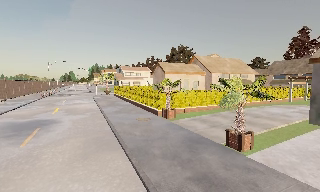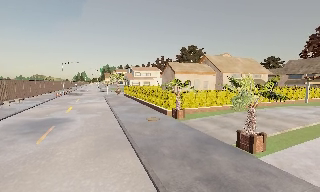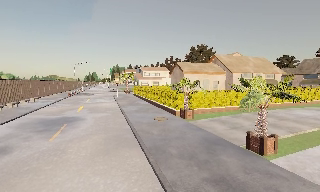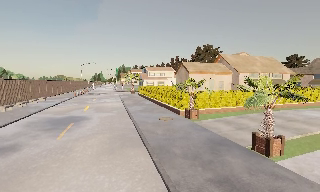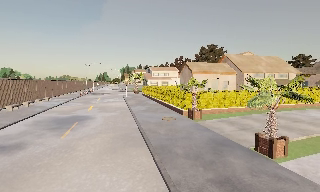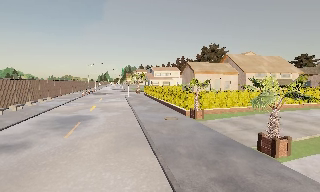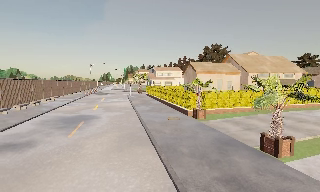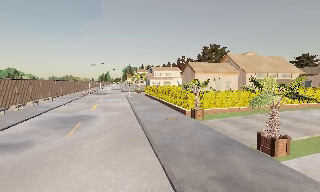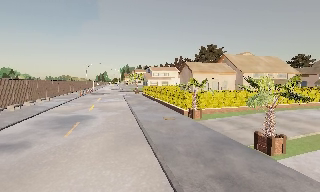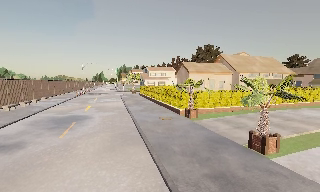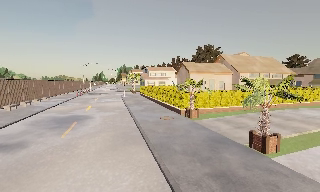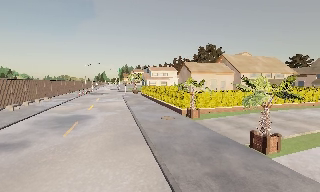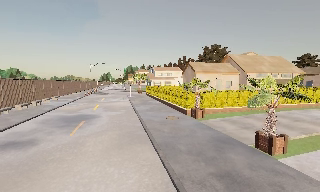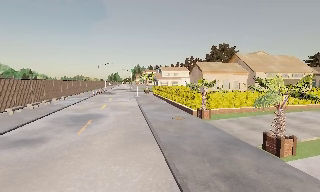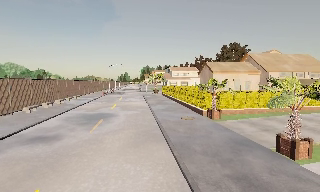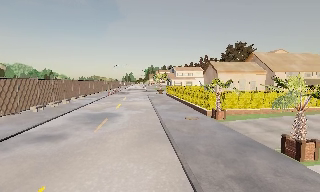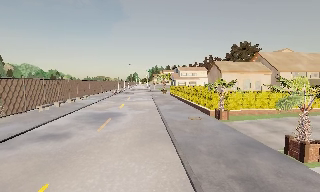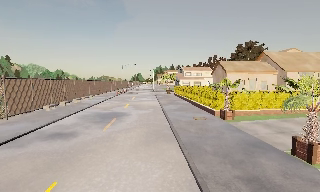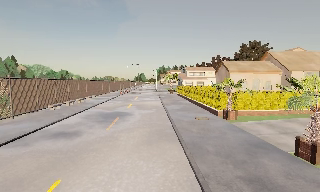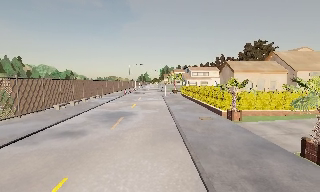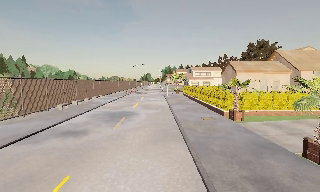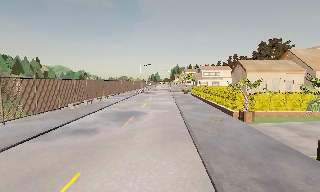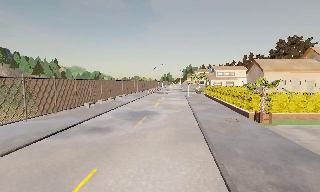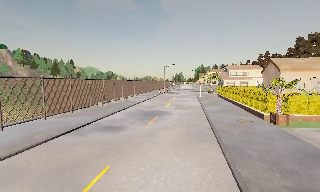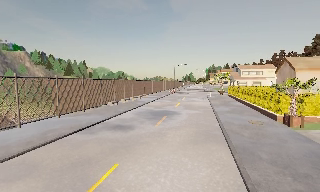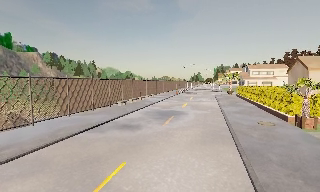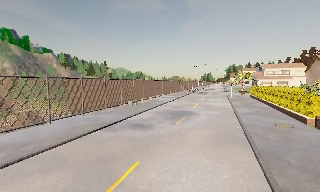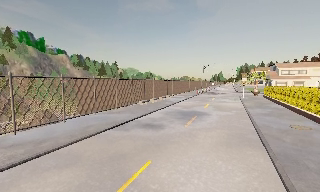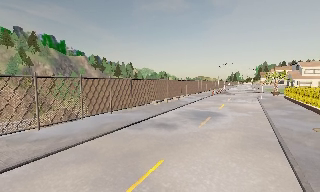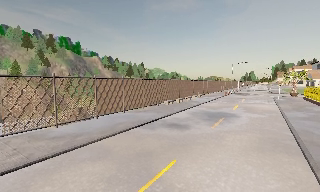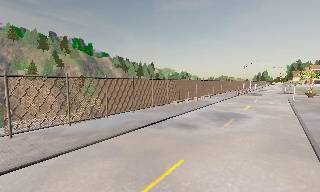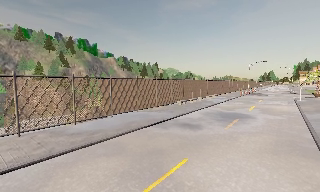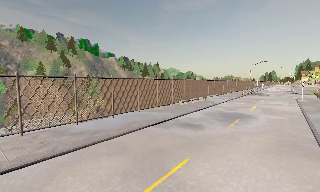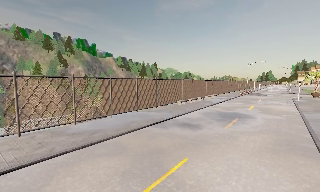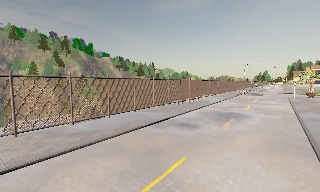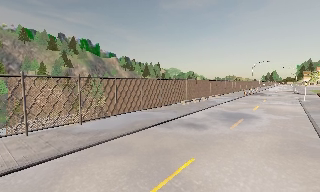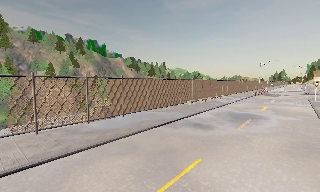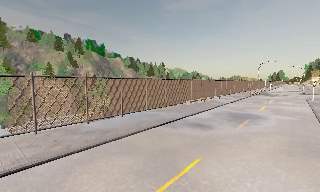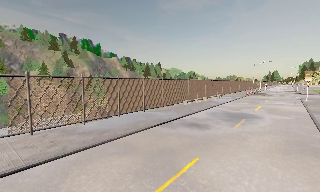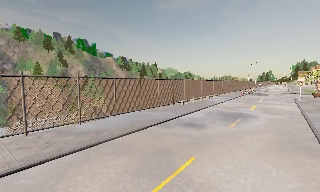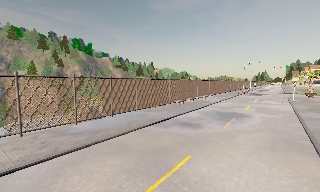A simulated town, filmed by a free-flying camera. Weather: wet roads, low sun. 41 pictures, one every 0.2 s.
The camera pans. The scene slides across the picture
to the right.
The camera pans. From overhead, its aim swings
counterclockwise.
0.0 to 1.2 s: The camera pans to its left, which is counterclockwise from overhead, by about 10 degrees.
1.2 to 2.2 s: The camera shifts only a little, or ends up much as it began.
2.2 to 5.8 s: The scene slides to the right, as the camera pans about 50 degrees to its left. It travels backward, about 0.5 m.
5.8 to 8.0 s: The camera shifts only a little, or ends up much as it began.
The film runs backward here.
